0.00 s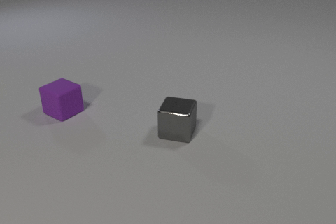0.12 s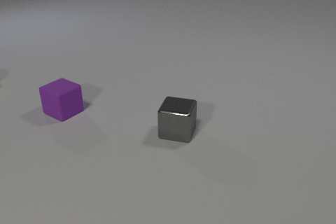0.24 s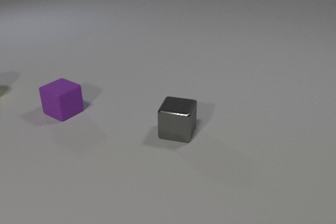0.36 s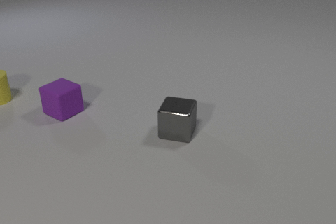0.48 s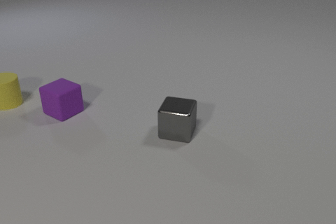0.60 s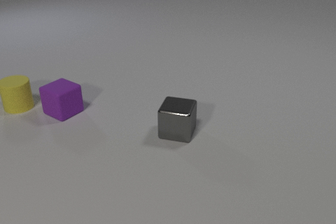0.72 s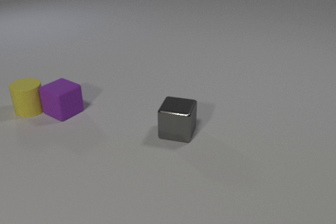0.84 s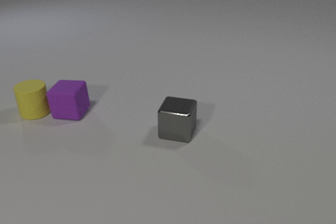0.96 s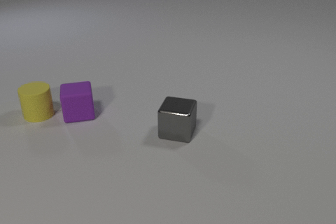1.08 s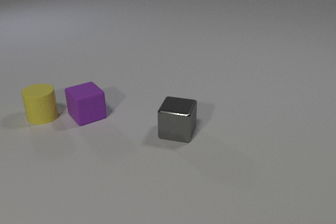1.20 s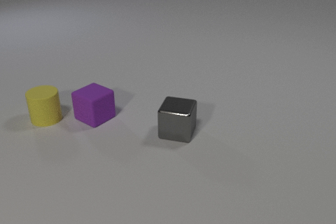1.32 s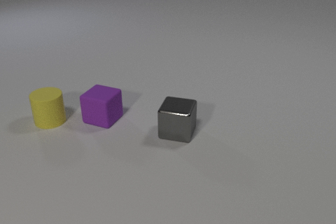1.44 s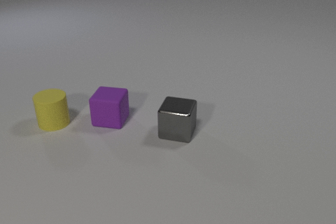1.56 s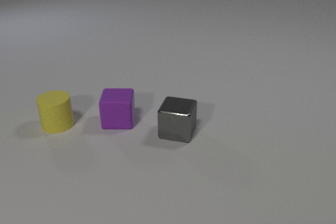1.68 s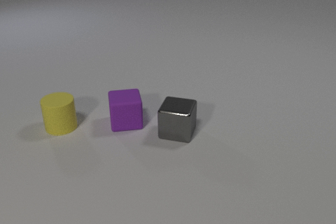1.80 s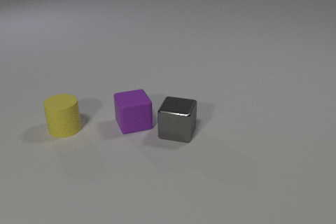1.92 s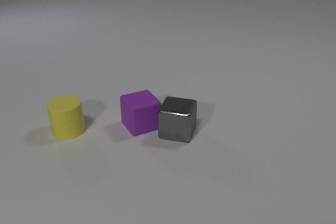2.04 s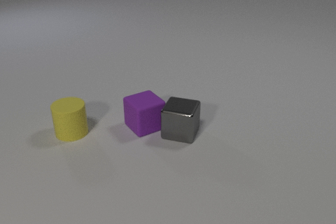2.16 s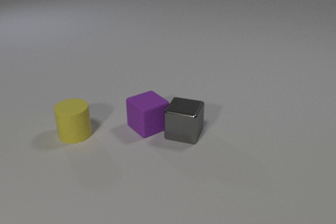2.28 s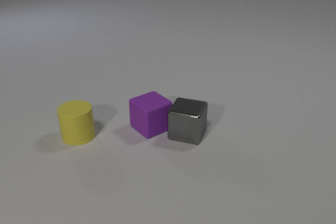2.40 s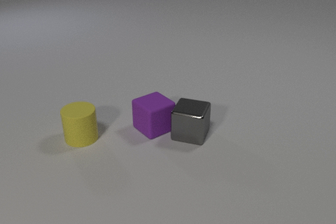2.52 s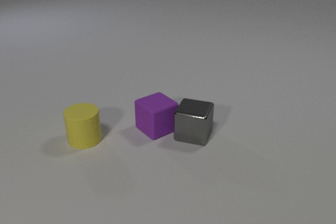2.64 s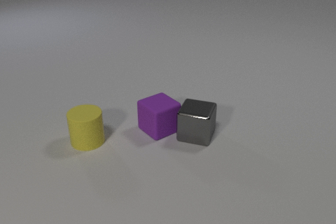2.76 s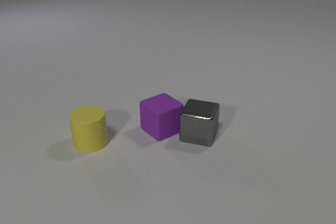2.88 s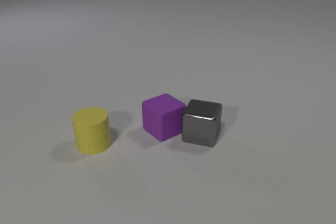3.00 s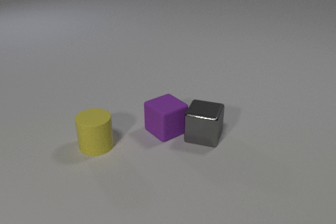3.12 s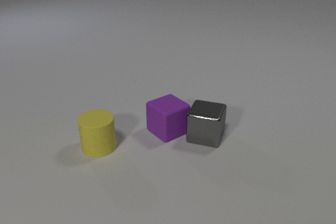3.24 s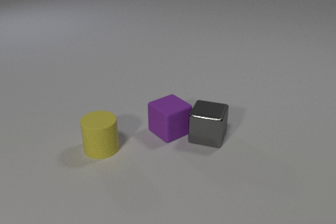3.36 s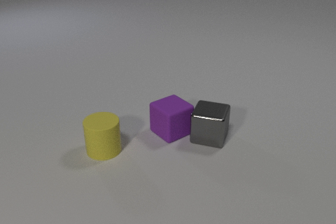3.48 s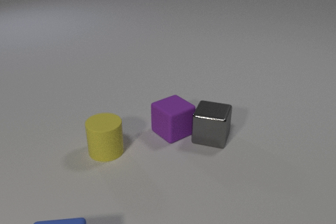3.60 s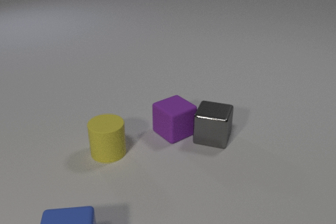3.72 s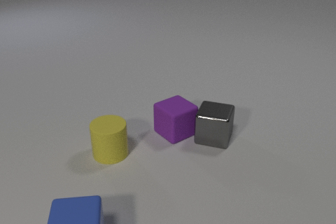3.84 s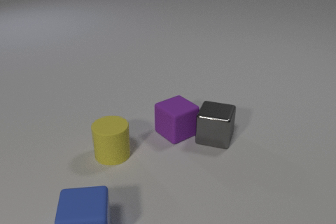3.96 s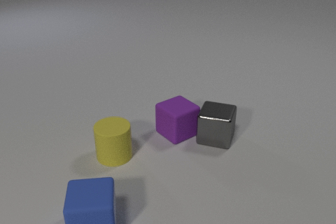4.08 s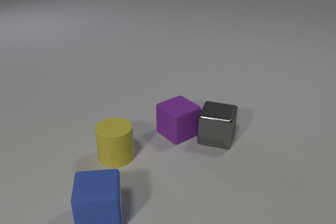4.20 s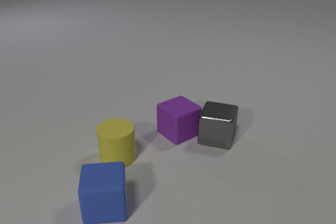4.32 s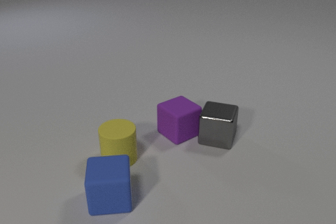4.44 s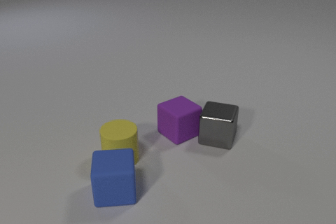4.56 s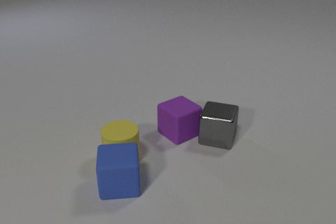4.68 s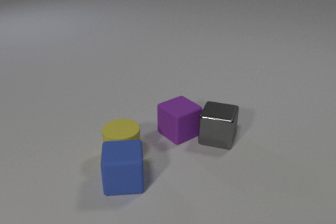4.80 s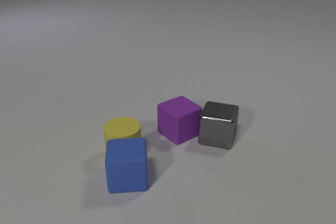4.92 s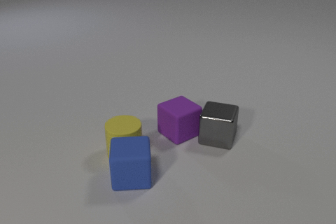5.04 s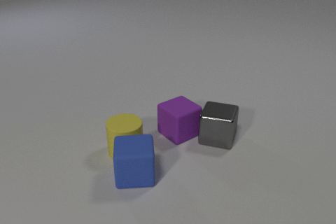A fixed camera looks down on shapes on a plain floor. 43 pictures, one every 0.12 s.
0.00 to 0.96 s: The yellow rubber cylinder comes in at the left edge, slides toward the camera and to the right. The purple rubber cube slides to the right and toward the camera, spins counterclockwise seen from above by about 45 degrees, its near face sliding to the right. The yellow rubber cylinder and the purple rubber cube collide.
0.96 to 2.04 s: The yellow rubber cylinder slides toward the camera and to the right. The purple rubber cube slides to the right and toward the camera, spins counterclockwise seen from above by about 105 degrees, its near face sliding to the right. The purple rubber cube and the gray metal cube collide.
2.04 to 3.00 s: The yellow rubber cylinder slides toward the camera and to the right. The purple rubber cube slides to the right and toward the camera. The gray metal cube slides to the right.
3.00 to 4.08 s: The yellow rubber cylinder slides toward the camera and to the right. The purple rubber cube slides to the right. The blue rubber cube comes in at the bottom edge, slides away from the camera and to the right. The gray metal cube slides to the right.
4.08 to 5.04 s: The yellow rubber cylinder slides to the right. The blue rubber cube slides away from the camera and to the right. The yellow rubber cylinder and the blue rubber cube collide.
What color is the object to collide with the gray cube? purple.
What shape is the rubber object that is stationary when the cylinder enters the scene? cube.
Are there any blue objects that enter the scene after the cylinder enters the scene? yes.
